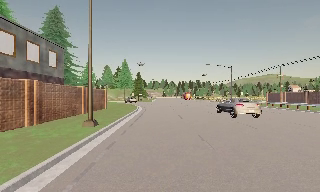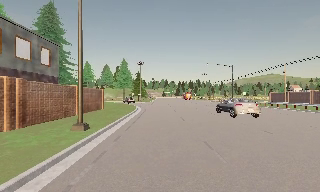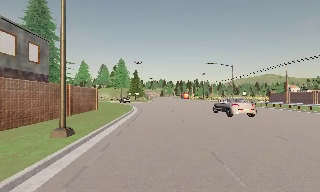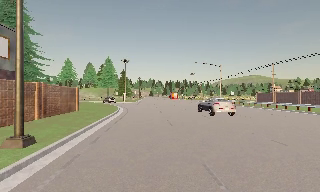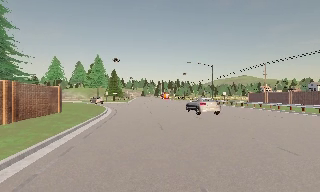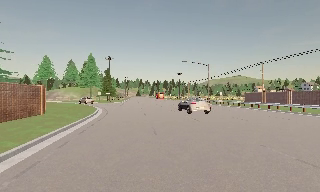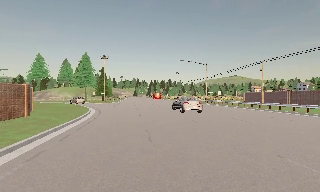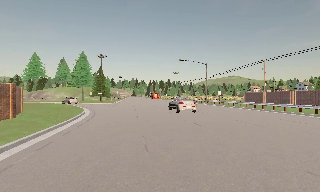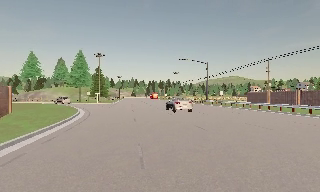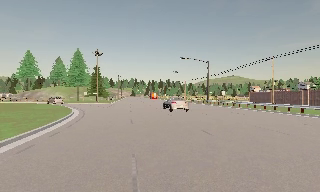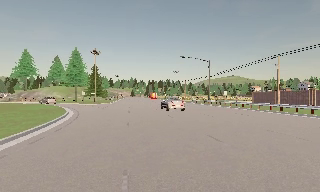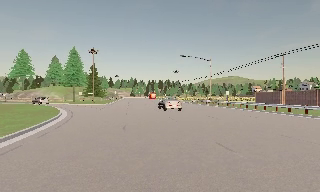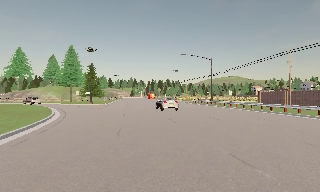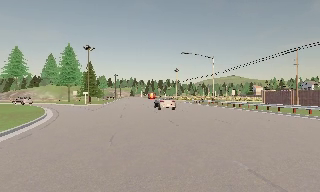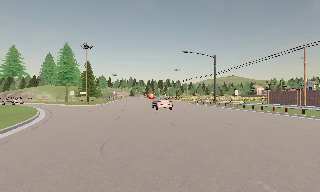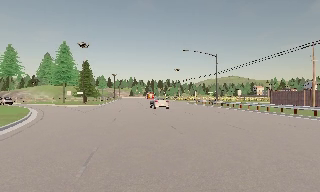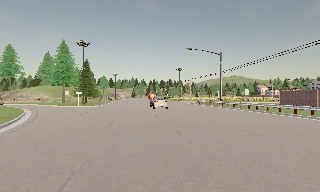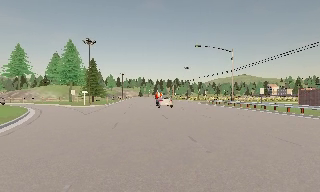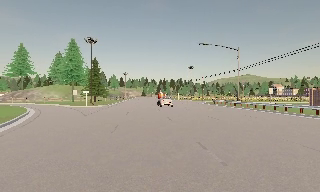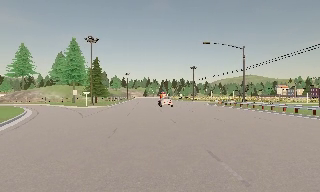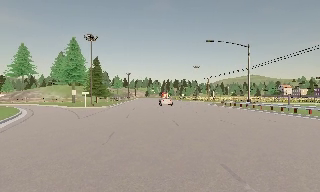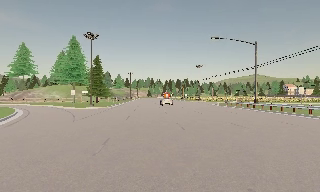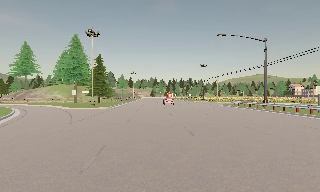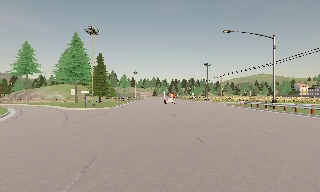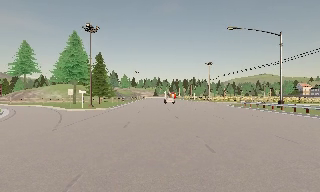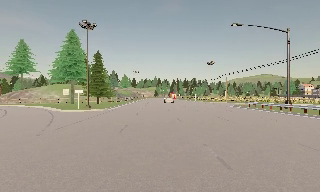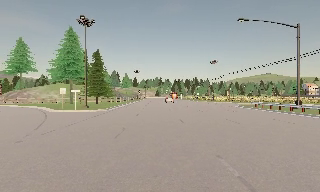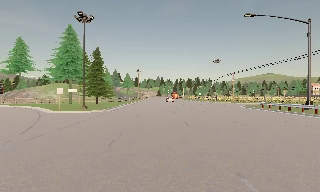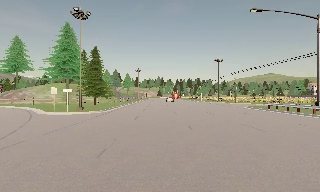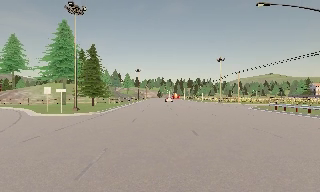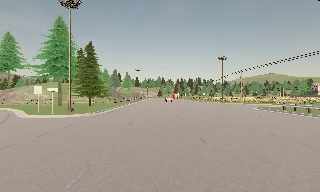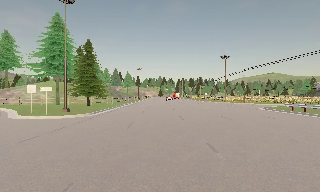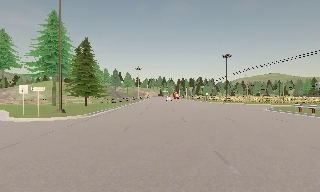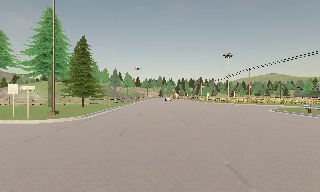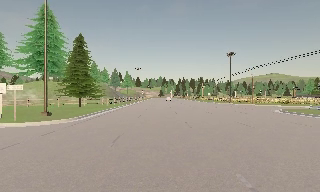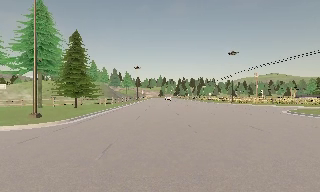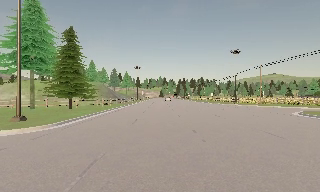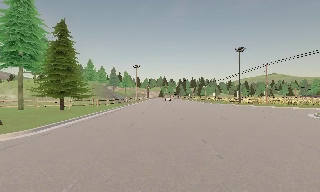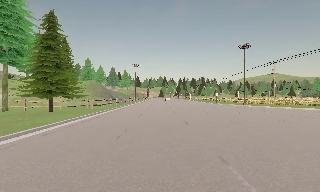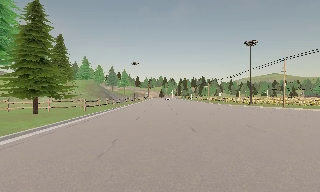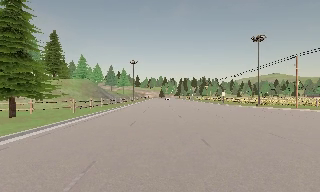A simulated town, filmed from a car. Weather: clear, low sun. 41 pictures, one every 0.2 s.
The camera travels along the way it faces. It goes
forward.
0.0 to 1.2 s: The scene slides to the left, as the camera pans about 10 degrees to its right. It travels forward, about 7 m, so what stands in front looms larger.
1.2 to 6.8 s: The camera travels forward, about 30 m, so what stands in front looms larger.
6.8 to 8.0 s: The camera travels forward, about 11 m, so what stands in front looms larger. It gains speed.
The film runs forward here.
